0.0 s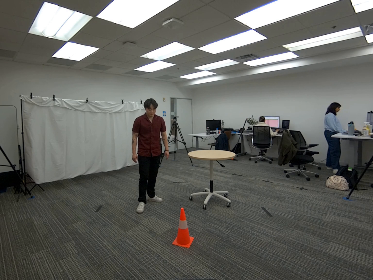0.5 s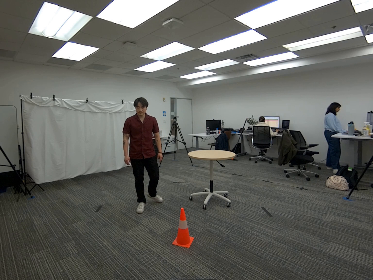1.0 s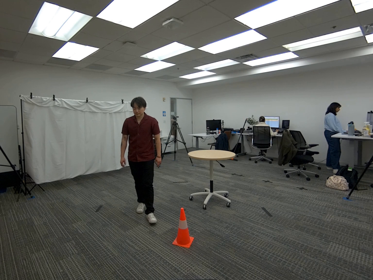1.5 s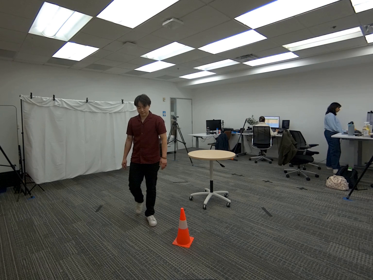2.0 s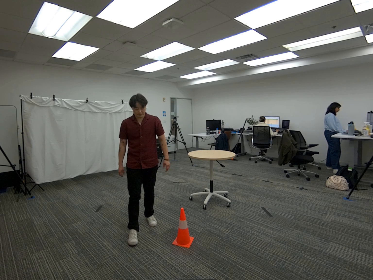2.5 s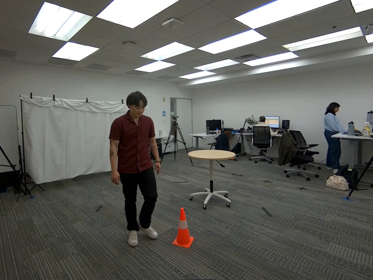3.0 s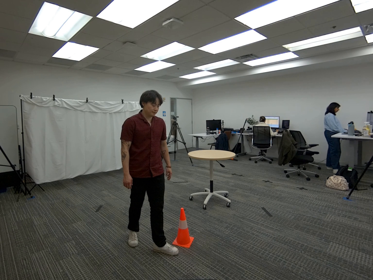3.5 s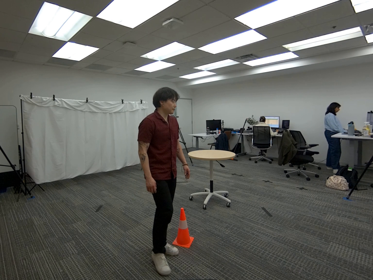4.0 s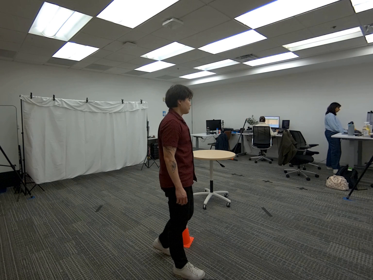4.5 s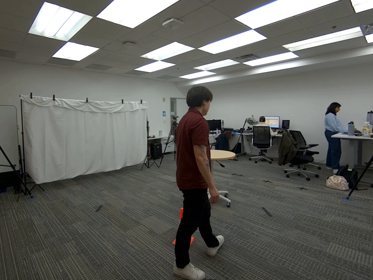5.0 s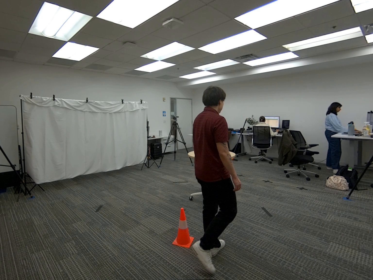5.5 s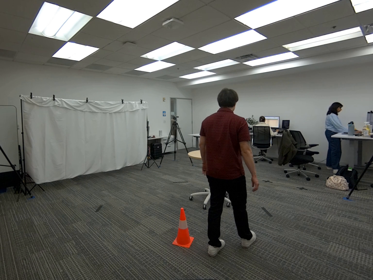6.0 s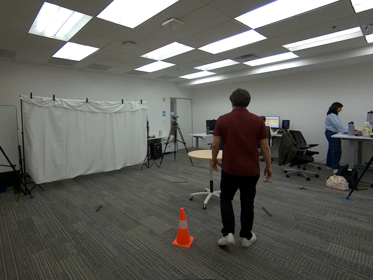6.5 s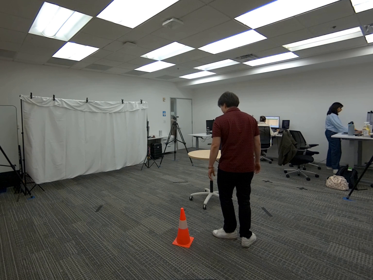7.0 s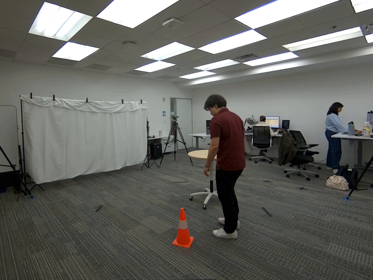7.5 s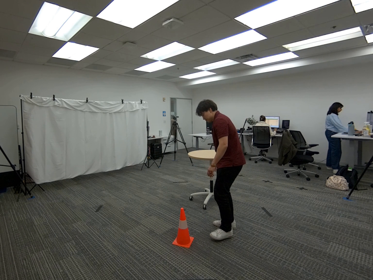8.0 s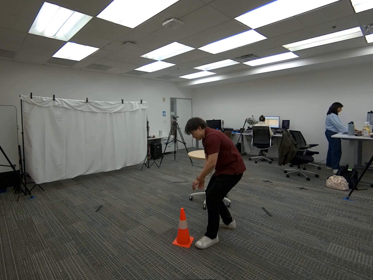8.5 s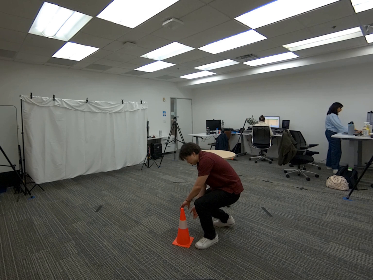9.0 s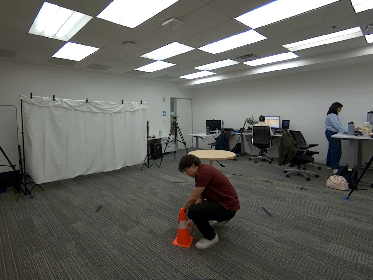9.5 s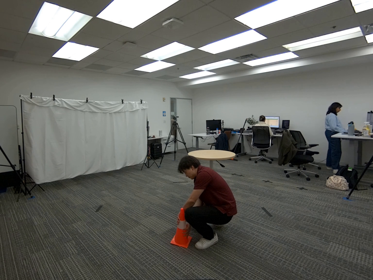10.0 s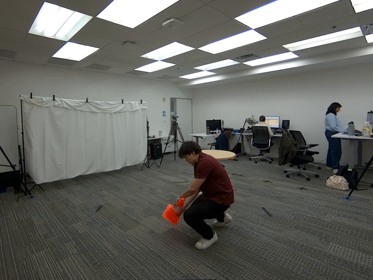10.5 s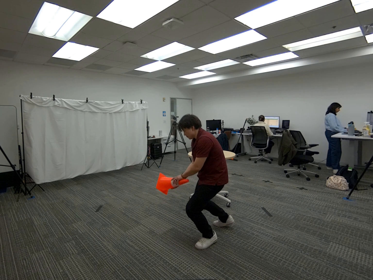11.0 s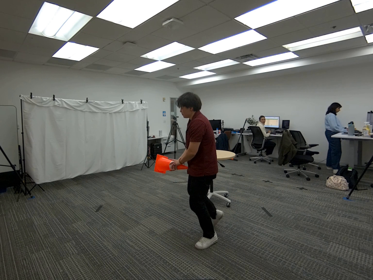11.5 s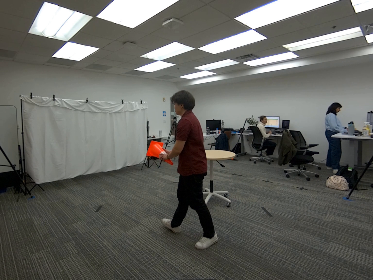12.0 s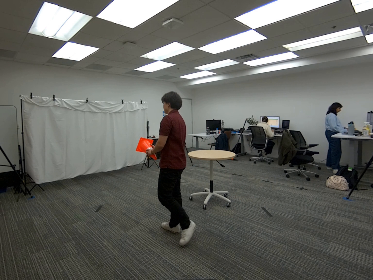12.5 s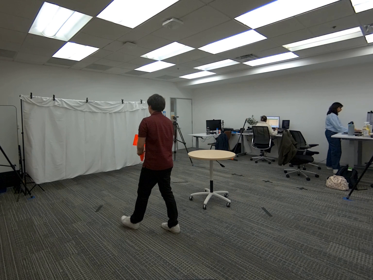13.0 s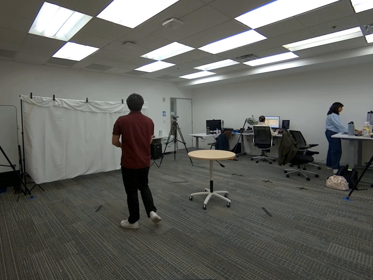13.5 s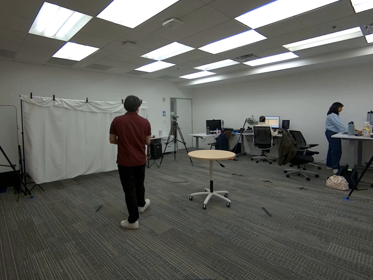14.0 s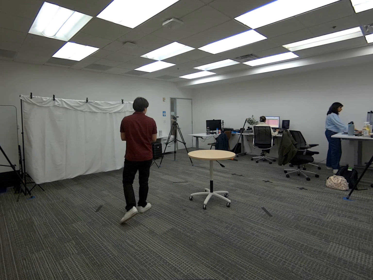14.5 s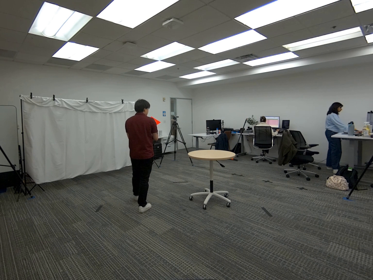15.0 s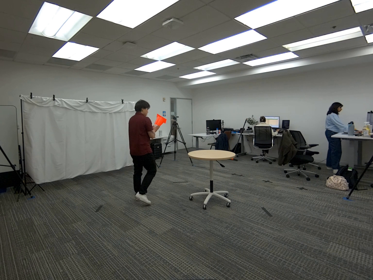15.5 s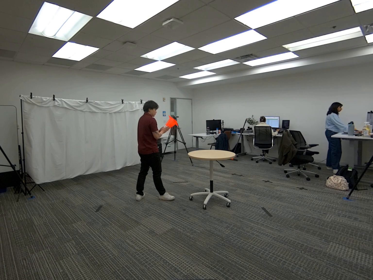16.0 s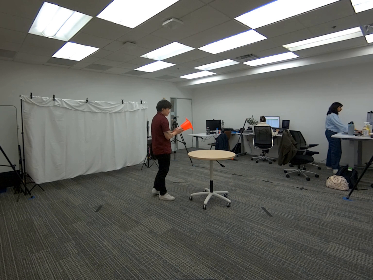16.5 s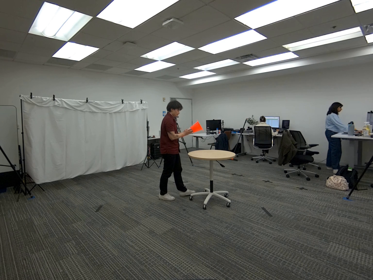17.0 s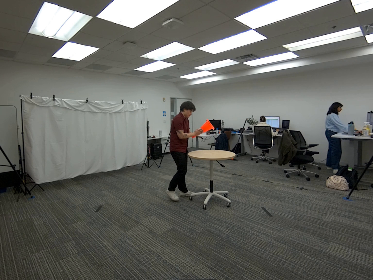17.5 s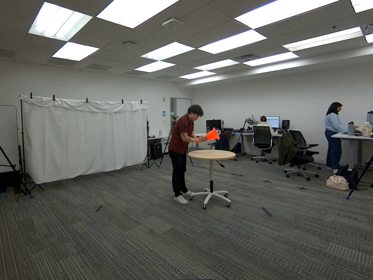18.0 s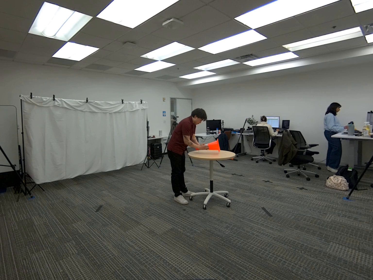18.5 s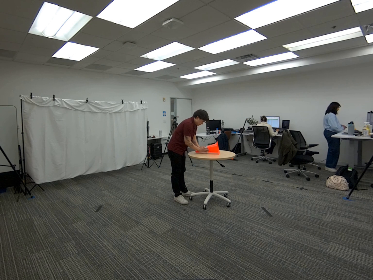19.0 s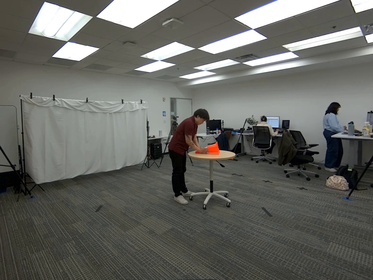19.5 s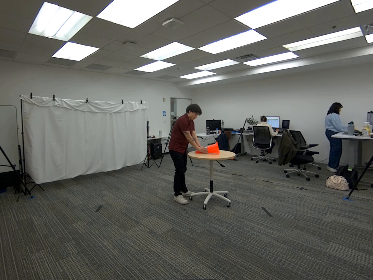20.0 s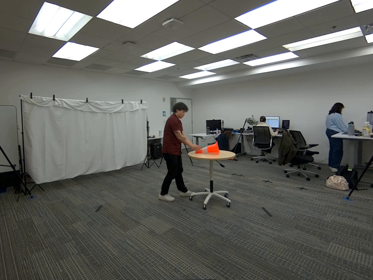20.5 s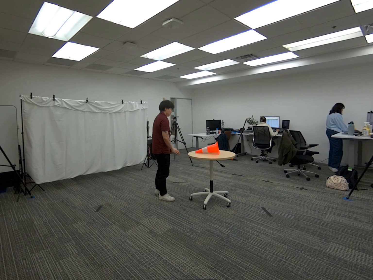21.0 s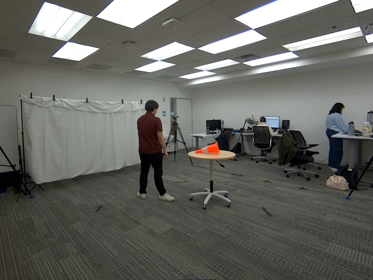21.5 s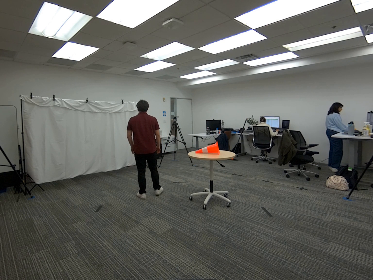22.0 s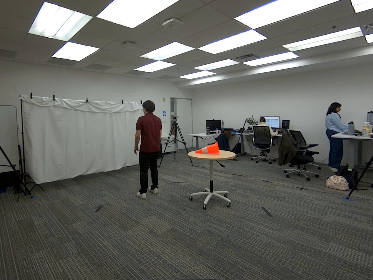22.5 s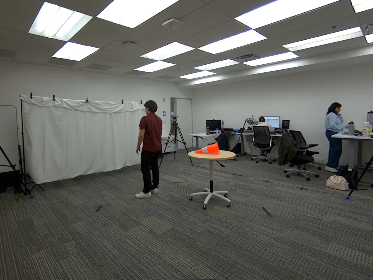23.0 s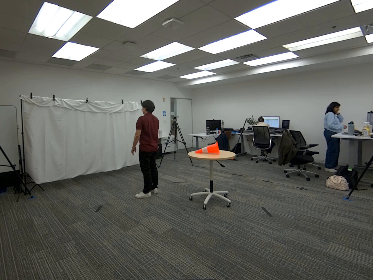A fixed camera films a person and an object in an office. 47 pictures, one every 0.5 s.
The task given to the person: Walk over to the traffic cone on the ground, pick up the cone with both hands and place it on the round table.
